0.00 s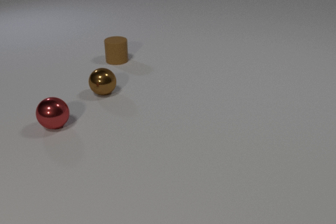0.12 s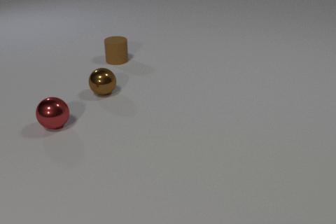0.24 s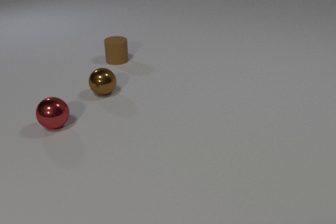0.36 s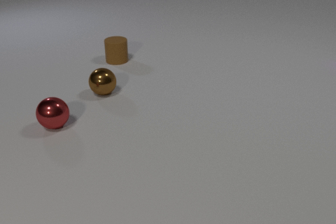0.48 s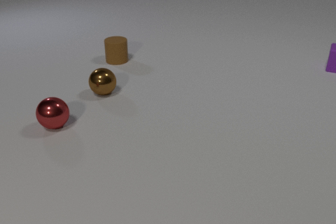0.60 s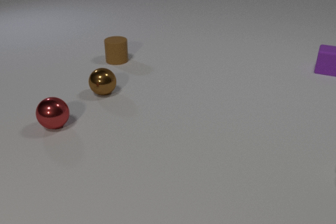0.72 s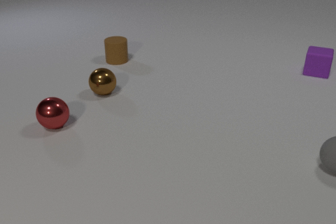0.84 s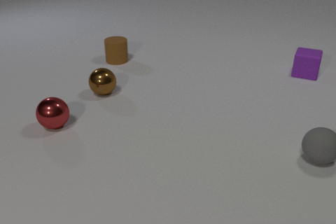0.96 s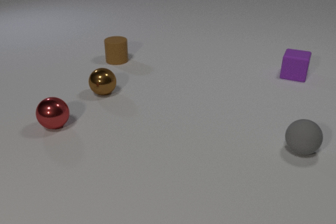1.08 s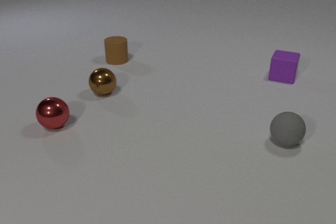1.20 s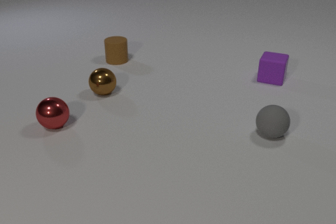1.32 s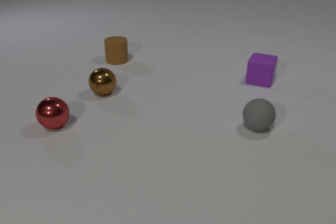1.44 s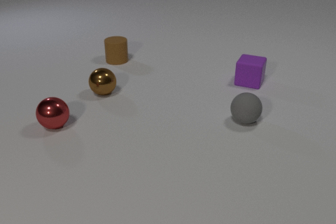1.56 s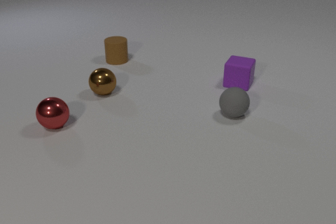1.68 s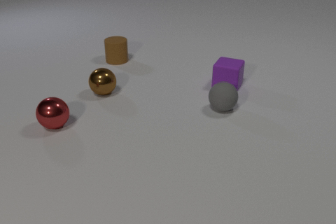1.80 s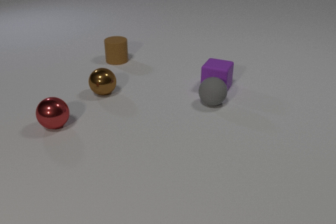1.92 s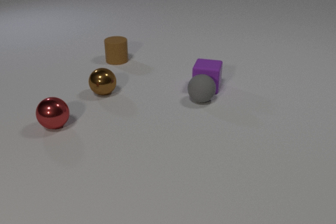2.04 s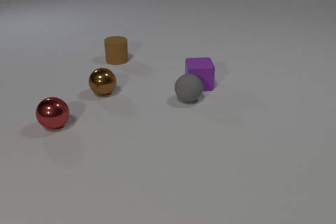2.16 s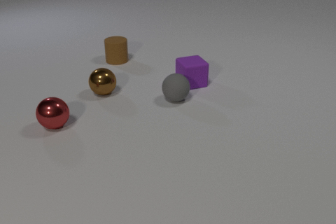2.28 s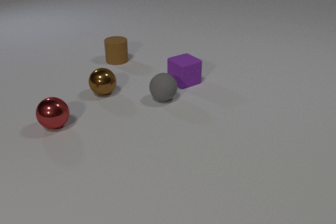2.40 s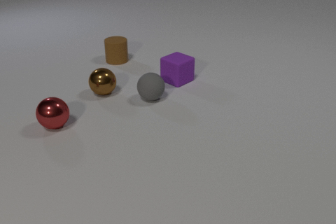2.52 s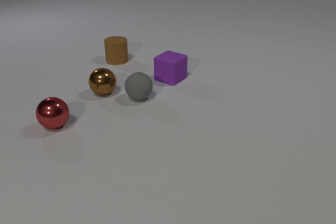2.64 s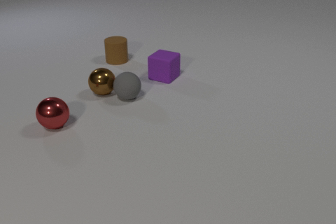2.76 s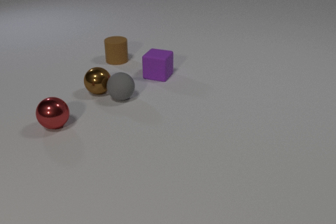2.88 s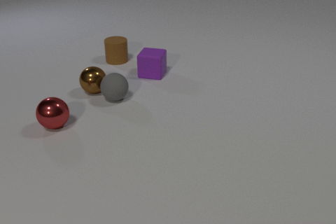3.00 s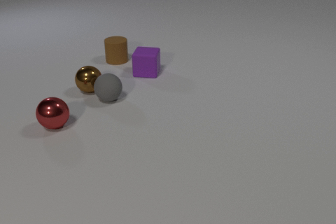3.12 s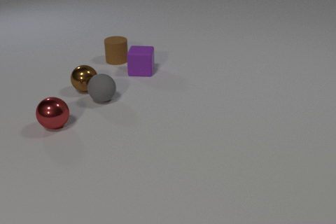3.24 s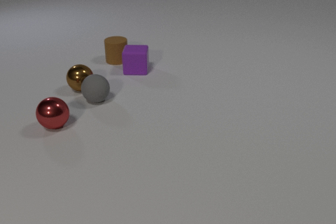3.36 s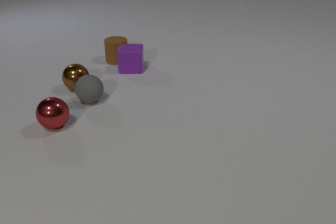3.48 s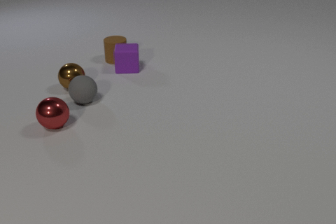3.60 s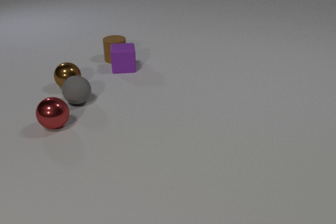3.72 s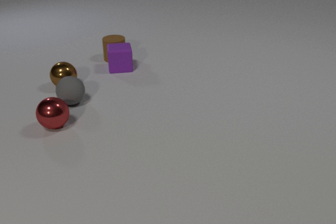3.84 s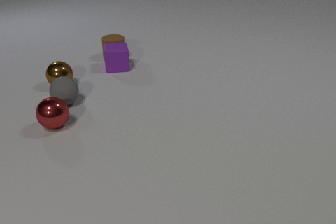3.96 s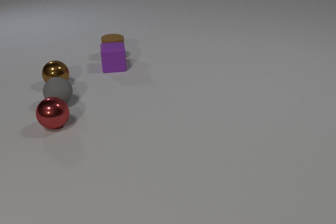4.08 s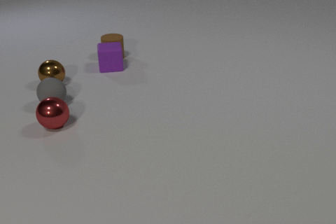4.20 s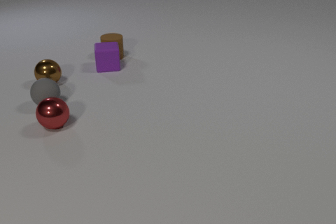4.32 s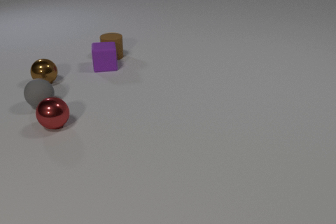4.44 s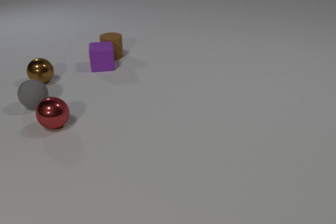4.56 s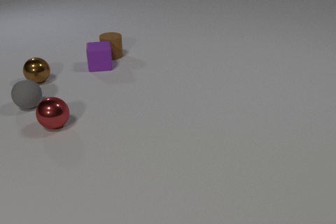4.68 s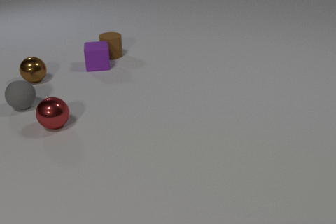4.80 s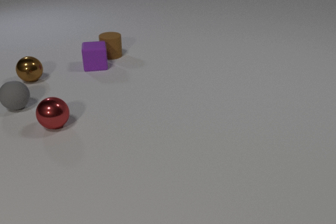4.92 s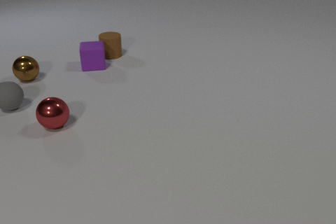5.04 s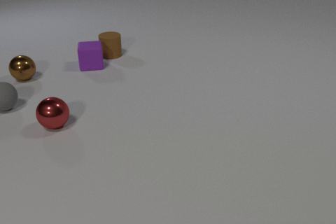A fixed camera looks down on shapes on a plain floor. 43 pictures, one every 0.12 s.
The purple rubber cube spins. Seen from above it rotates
counterclockwise.
The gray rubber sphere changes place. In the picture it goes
to the left.
0.00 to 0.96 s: The gray rubber sphere comes in at the right edge, rolls to the left and away from the camera. The purple rubber cube comes in at the right edge, slides to the left and toward the camera.
0.96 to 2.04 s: The gray rubber sphere rolls to the left and away from the camera. The purple rubber cube slides to the left and toward the camera, spins so that its near face slides to the right, counterclockwise seen from above. The gray rubber sphere and the purple rubber cube collide.
2.04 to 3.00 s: The gray rubber sphere rolls to the left. The purple rubber cube slides to the left and away from the camera, spins counterclockwise seen from above by about 75 degrees, its near face sliding to the right. The brown metal sphere rolls to the left and away from the camera. The gray rubber sphere and the brown metal sphere collide.
3.00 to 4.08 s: The gray rubber sphere rolls to the left. The purple rubber cube slides to the left and away from the camera. The brown metal sphere rolls to the left and away from the camera. The brown rubber cylinder slides away from the camera. The purple rubber cube and the brown rubber cylinder collide.
4.08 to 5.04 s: The gray rubber sphere rolls to the left. The purple rubber cube slides to the left. The brown metal sphere rolls to the left and away from the camera. The brown rubber cylinder slides away from the camera.
What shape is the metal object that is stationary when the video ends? sphere.
What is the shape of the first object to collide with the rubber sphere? cube.
How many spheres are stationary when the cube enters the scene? 2.
